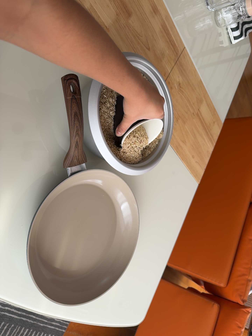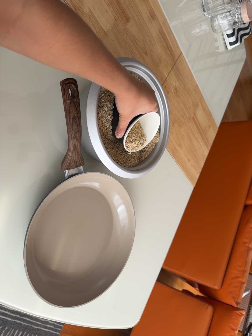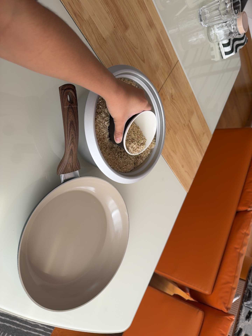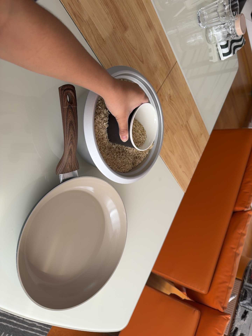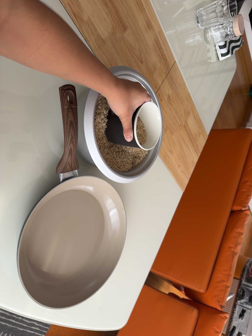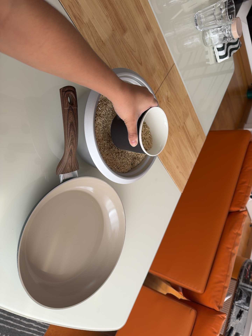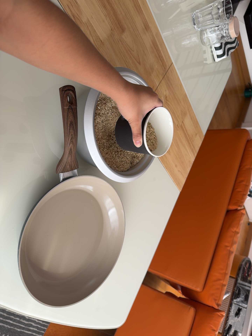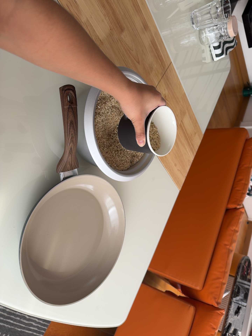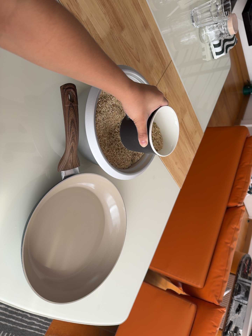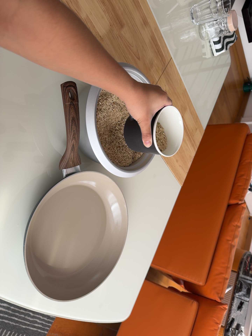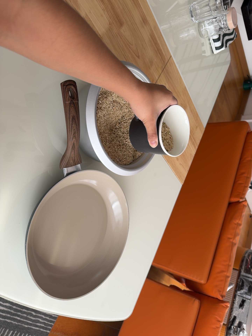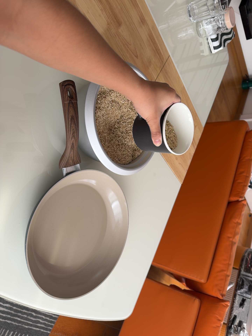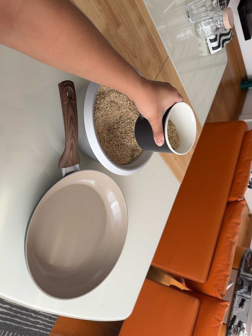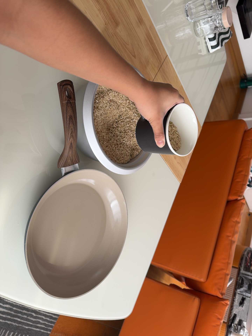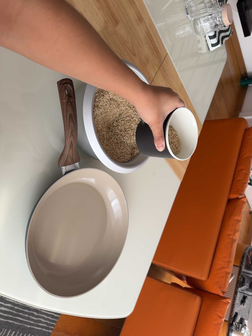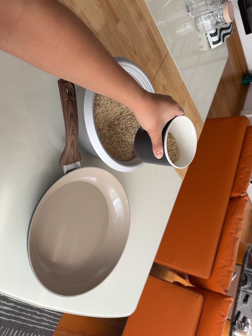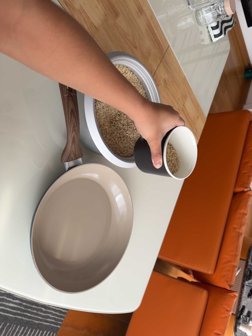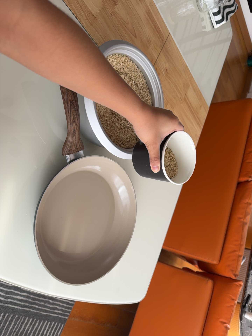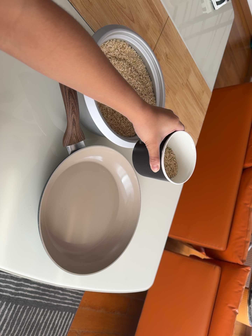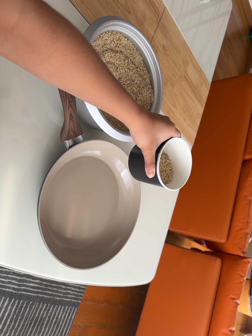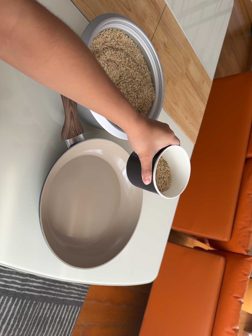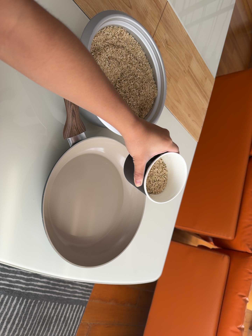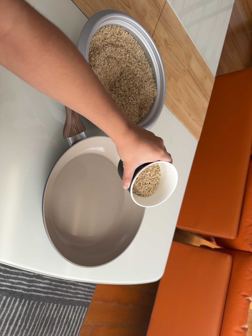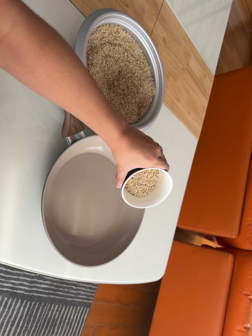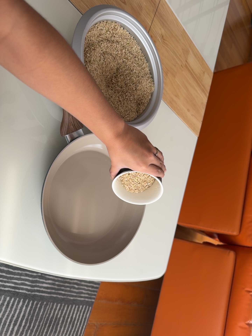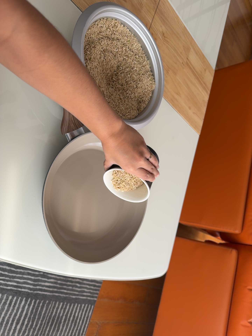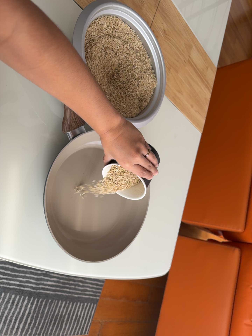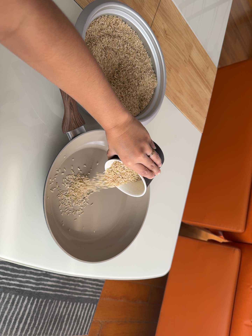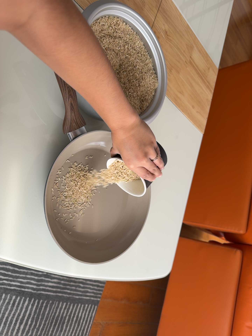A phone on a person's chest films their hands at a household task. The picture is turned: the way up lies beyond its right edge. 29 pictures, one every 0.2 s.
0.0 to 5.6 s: The camera rolls about its line of sight by about 10 degrees, and the scene rotates counterclockwise.
The film runs forward here.
